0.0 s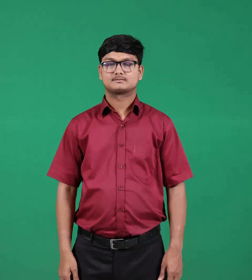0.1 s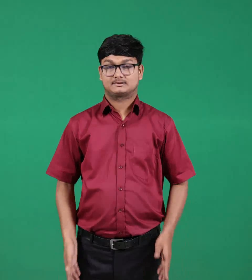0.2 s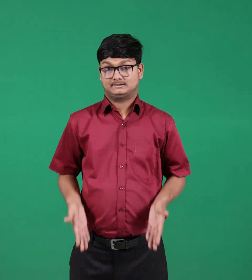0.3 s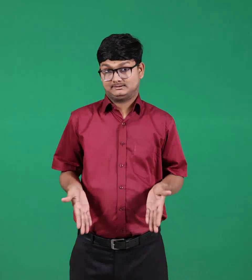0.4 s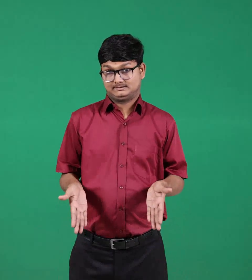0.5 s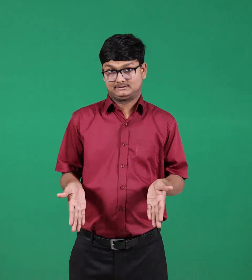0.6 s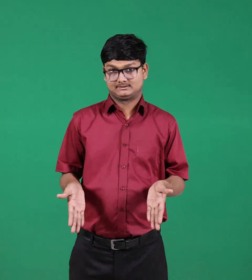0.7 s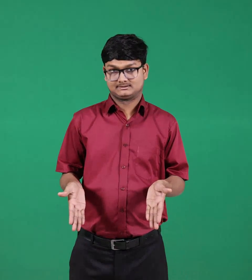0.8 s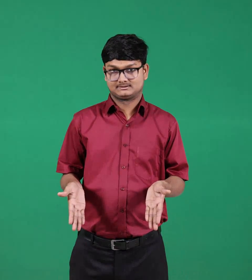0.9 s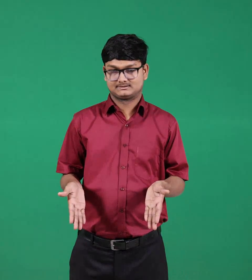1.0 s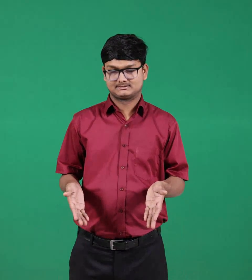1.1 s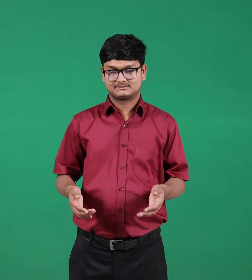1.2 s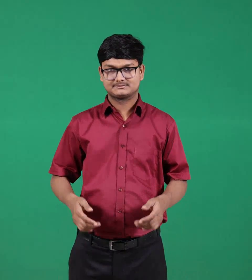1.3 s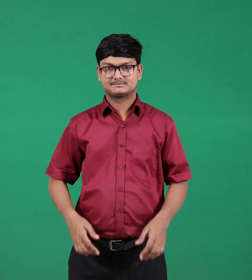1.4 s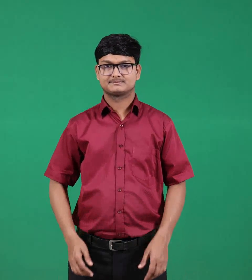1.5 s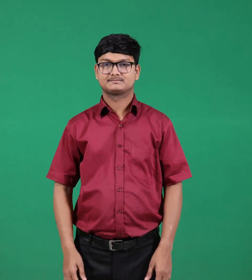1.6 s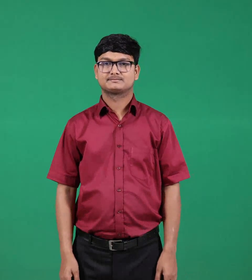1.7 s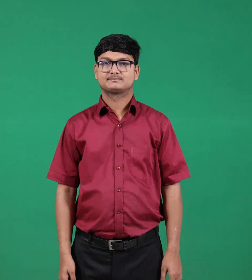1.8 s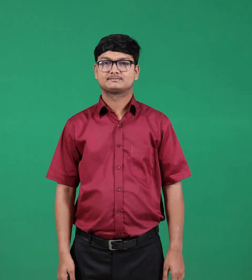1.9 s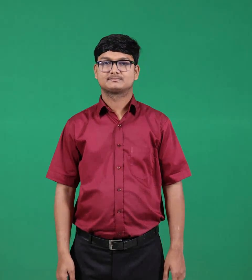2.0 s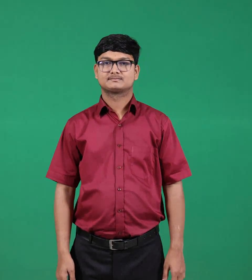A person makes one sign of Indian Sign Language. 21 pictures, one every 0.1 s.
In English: here
